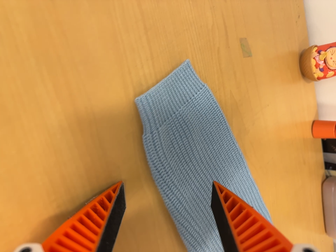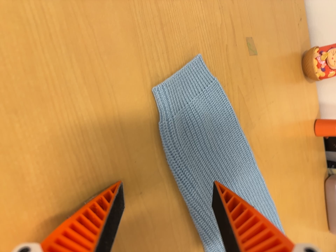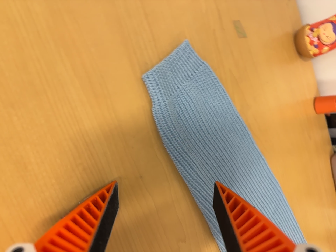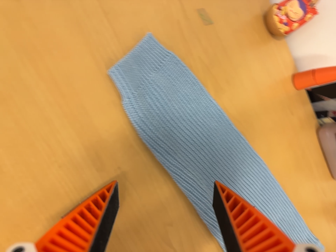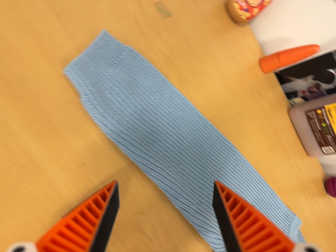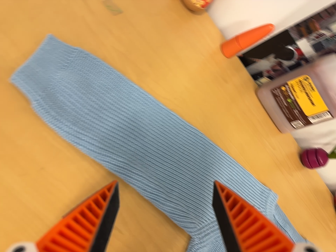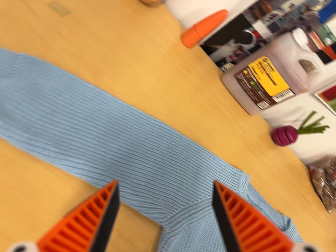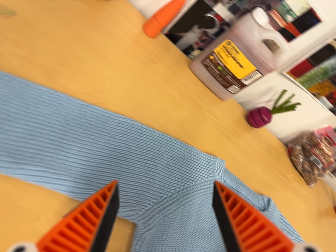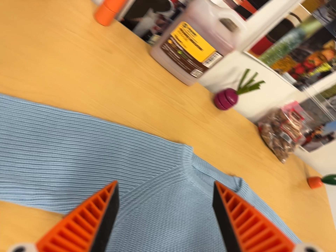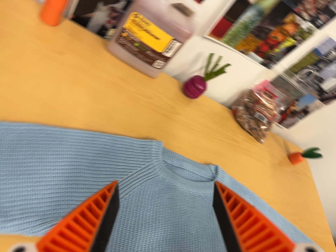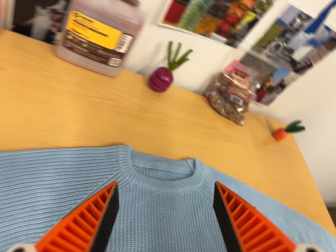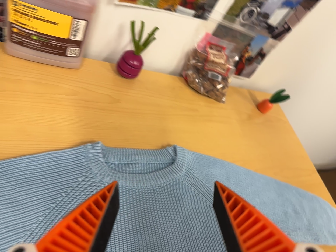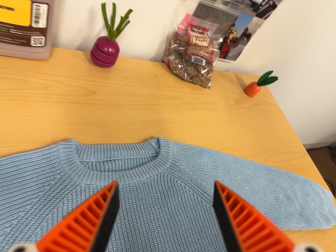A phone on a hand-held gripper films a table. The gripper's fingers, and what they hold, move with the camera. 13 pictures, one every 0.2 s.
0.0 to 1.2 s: The camera travels to its right and toward the bottom of its view, about 16 cm, so close, fixed things drift to the left. It rolls about its line of sight by about 35 degrees, and the scene rotates counterclockwise.
1.2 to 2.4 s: The camera pans to its right by about 15 degrees. It travels to its right and forward, about 28 cm, so close, fixed things drift to the left. Its aim tips toward the bottom of its view by about 15 degrees, and the scene shifts upward. It rolls about its line of sight by about 40 degrees, and the scene rotates counterclockwise.
The film runs backward here.
